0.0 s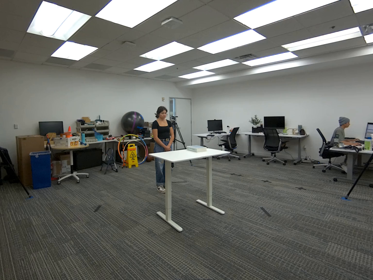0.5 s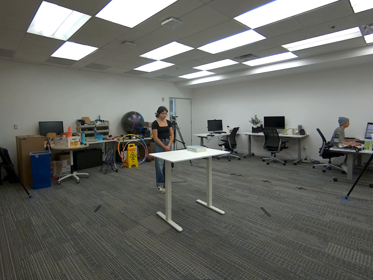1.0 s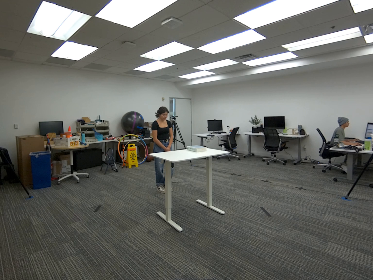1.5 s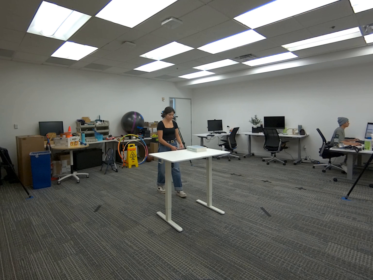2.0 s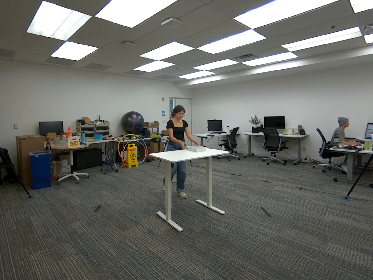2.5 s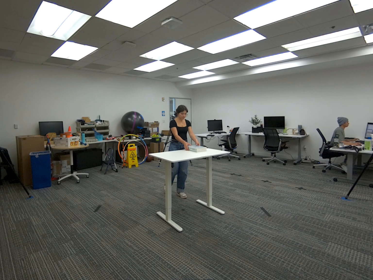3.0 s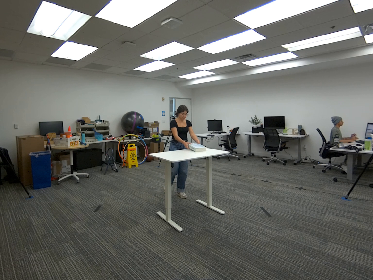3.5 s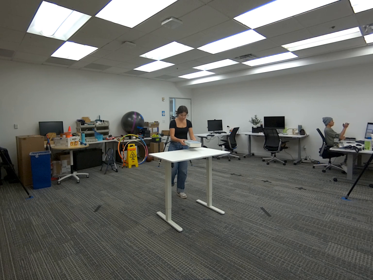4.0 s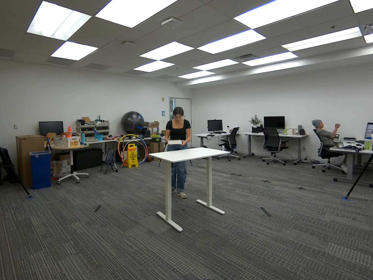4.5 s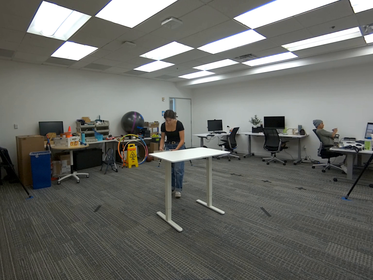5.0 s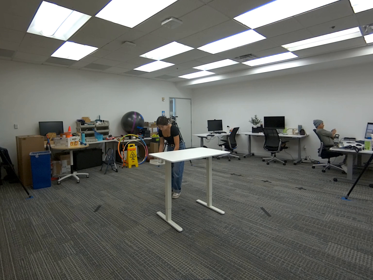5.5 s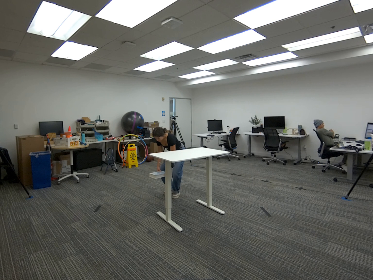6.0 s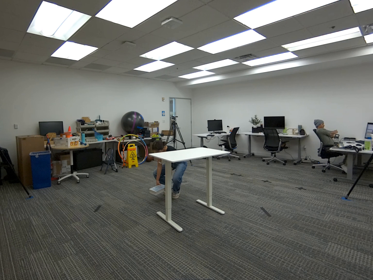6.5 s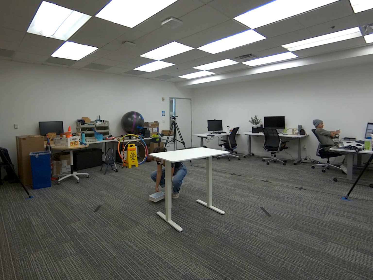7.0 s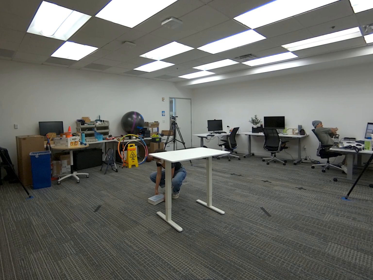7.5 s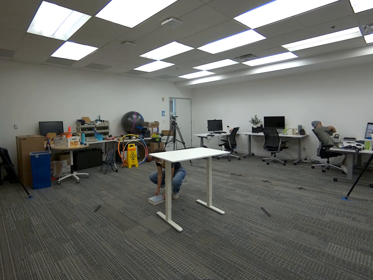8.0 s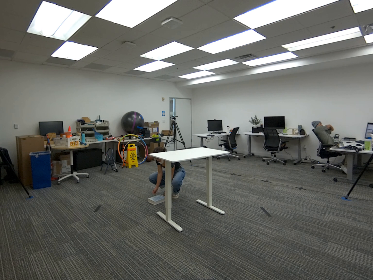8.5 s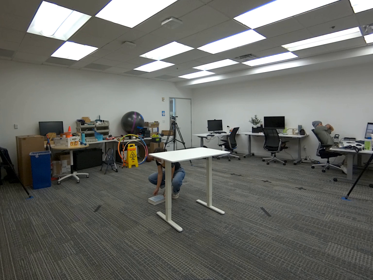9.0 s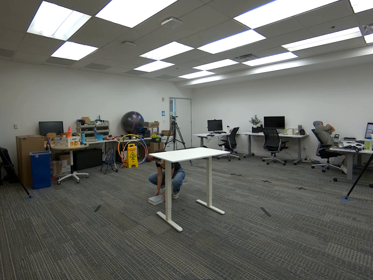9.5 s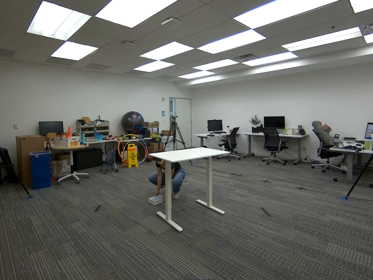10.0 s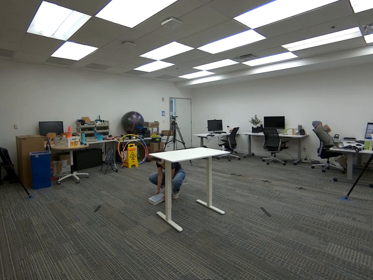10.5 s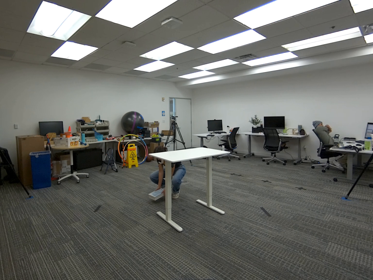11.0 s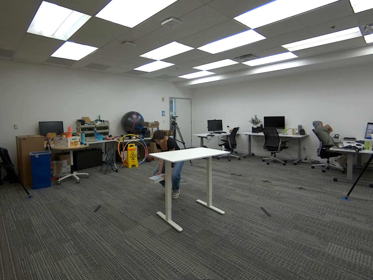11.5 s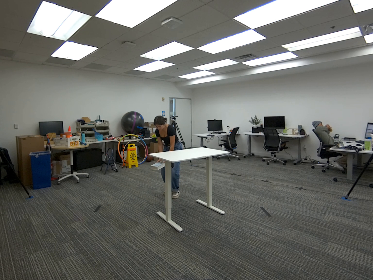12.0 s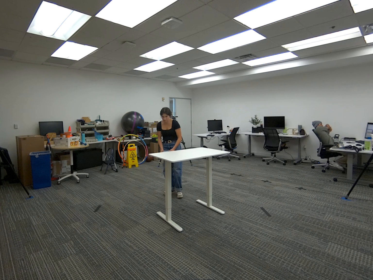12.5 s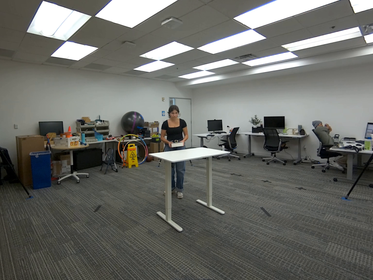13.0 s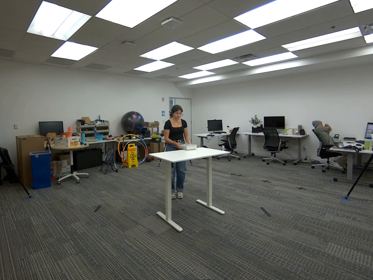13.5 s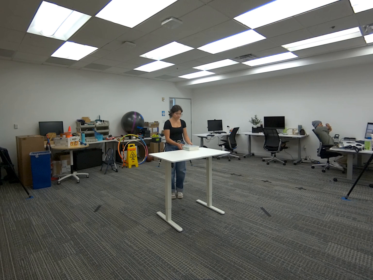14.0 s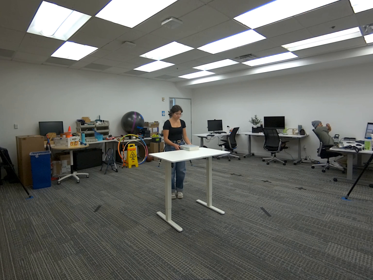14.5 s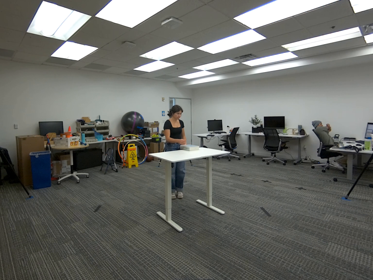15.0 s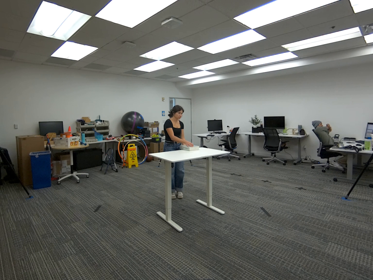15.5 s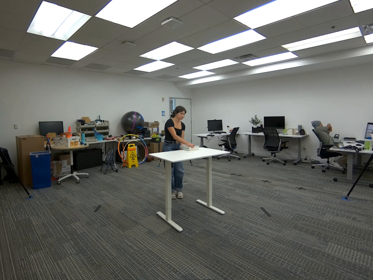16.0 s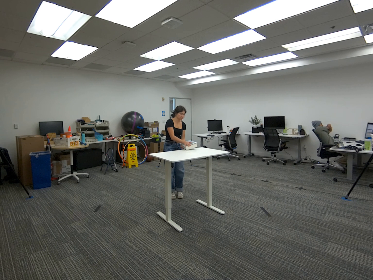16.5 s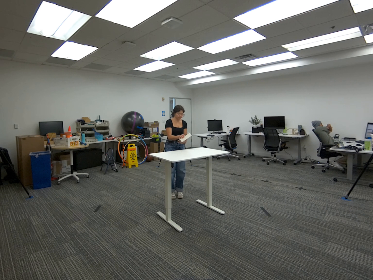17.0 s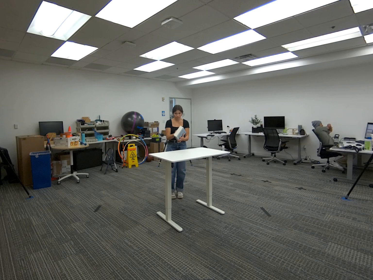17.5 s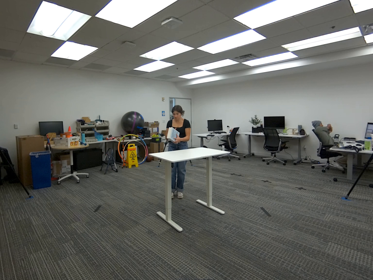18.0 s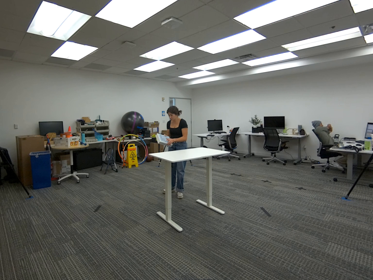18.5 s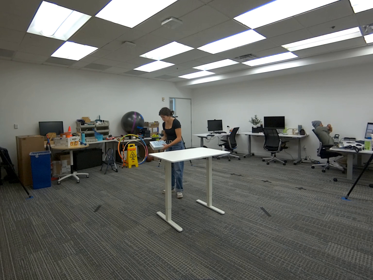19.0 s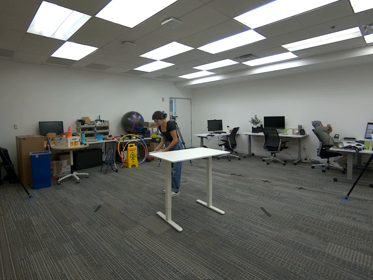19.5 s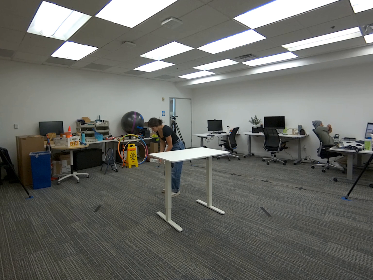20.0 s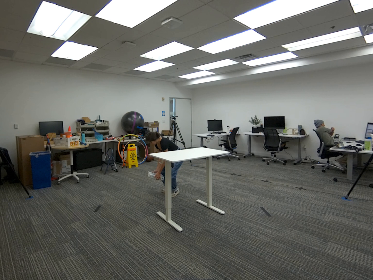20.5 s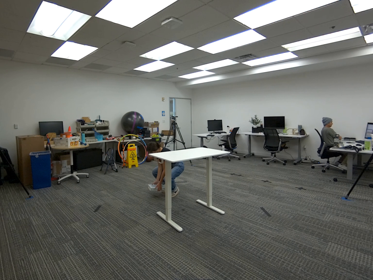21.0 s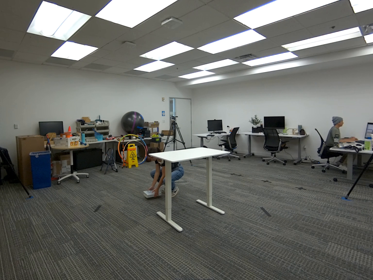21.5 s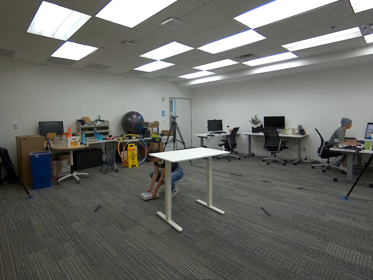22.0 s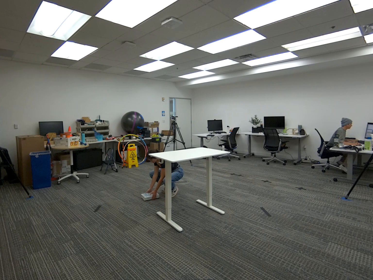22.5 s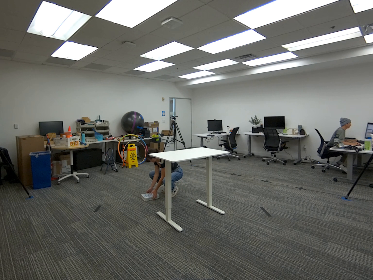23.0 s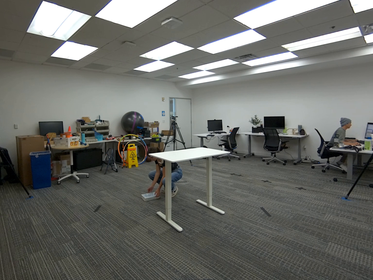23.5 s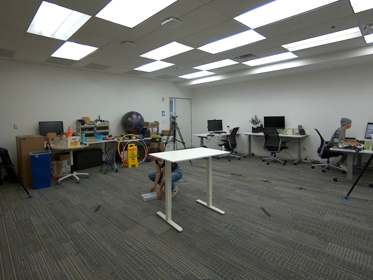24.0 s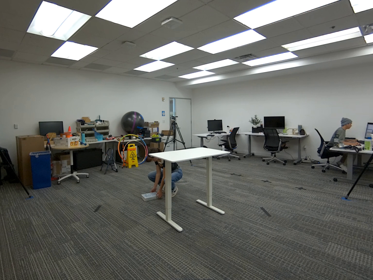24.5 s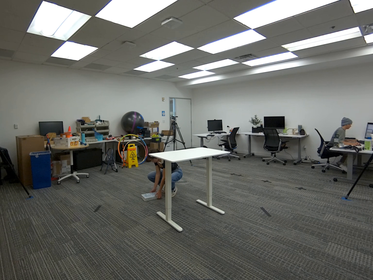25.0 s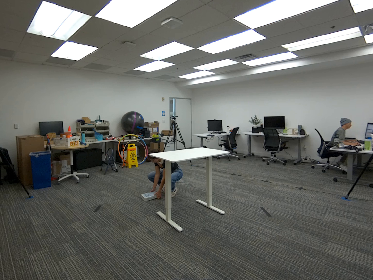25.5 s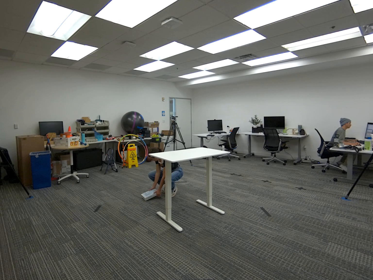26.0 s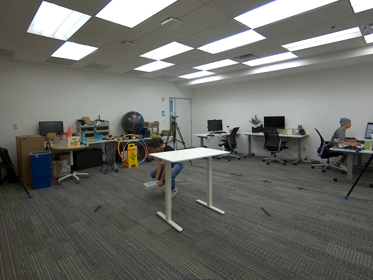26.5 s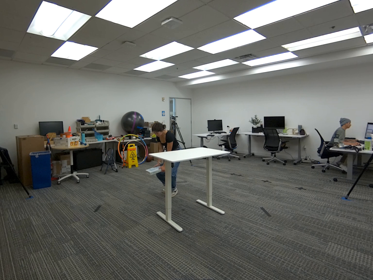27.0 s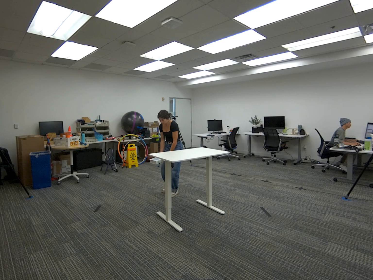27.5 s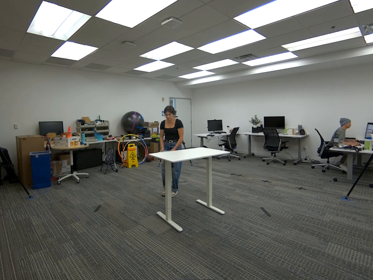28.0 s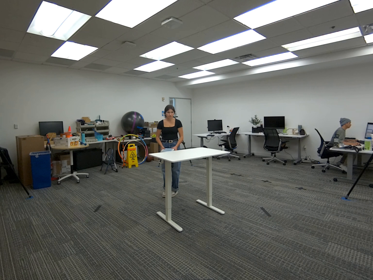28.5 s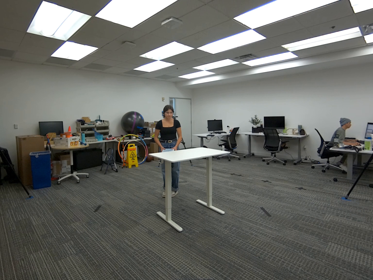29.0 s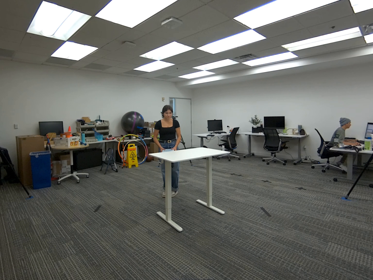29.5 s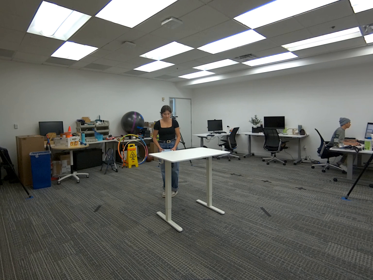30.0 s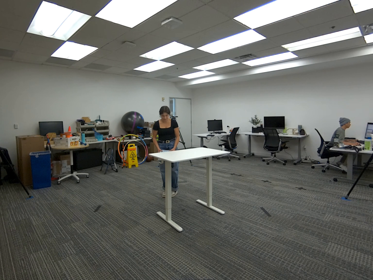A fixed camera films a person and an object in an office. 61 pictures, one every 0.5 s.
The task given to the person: Pick up the book from the table and place it on the floor.
